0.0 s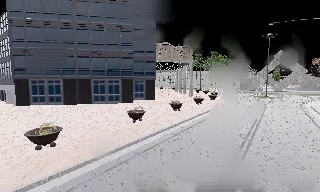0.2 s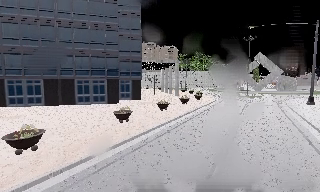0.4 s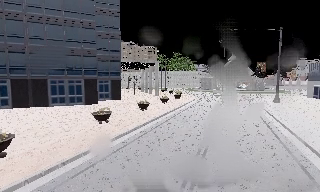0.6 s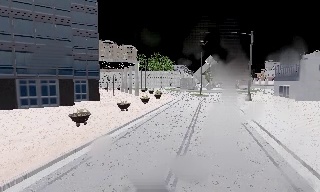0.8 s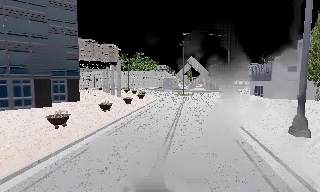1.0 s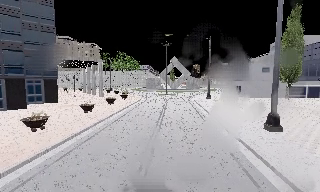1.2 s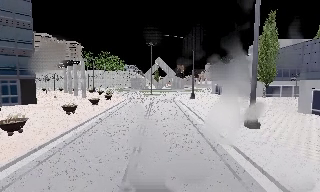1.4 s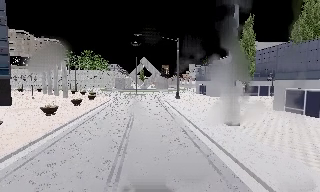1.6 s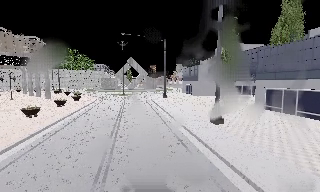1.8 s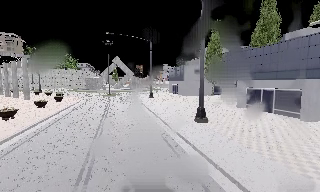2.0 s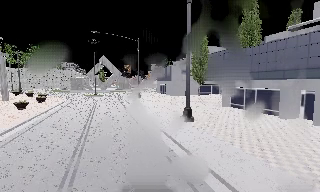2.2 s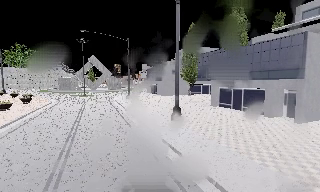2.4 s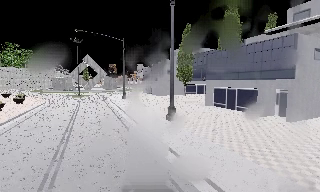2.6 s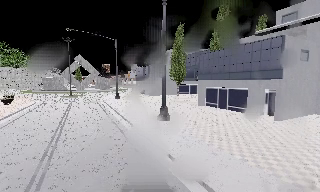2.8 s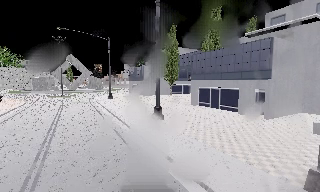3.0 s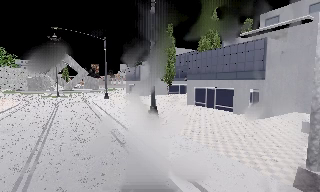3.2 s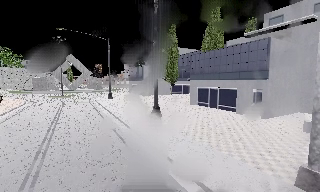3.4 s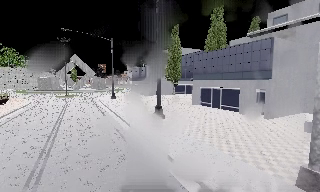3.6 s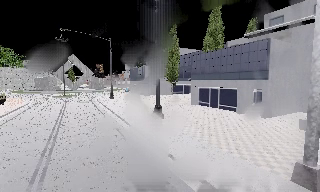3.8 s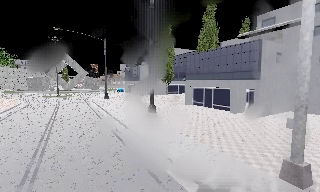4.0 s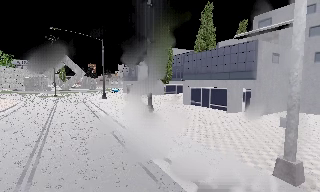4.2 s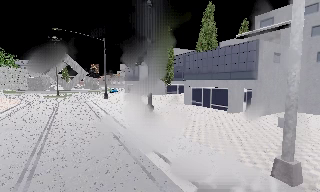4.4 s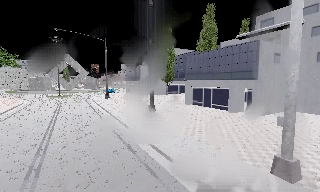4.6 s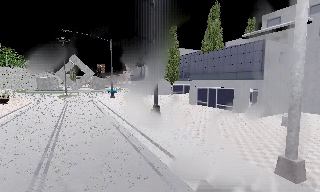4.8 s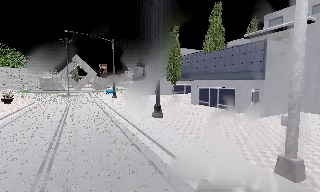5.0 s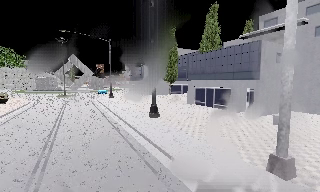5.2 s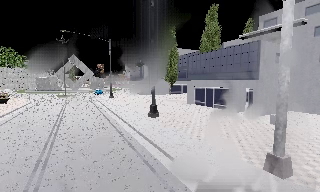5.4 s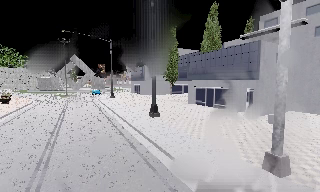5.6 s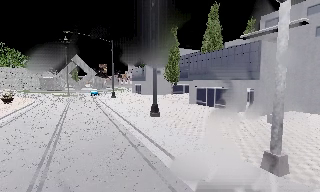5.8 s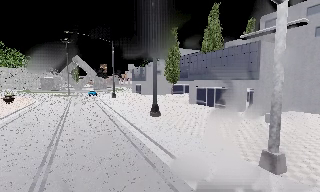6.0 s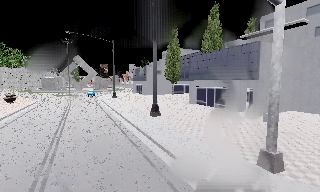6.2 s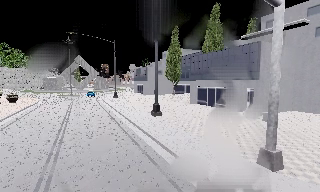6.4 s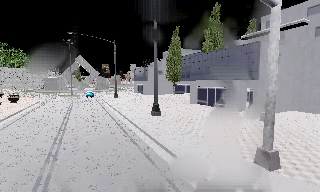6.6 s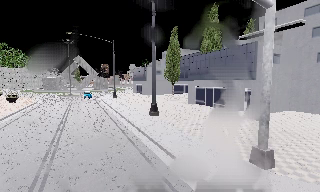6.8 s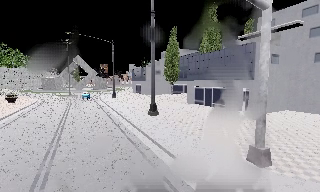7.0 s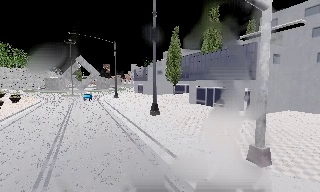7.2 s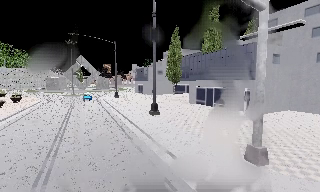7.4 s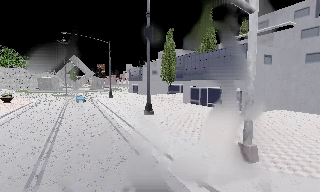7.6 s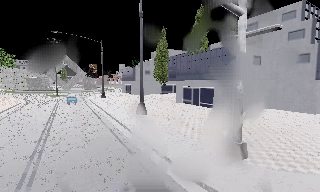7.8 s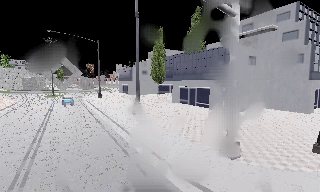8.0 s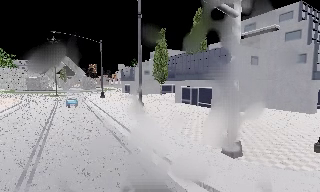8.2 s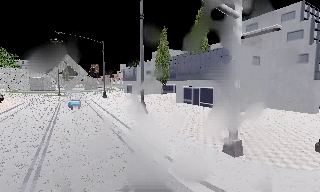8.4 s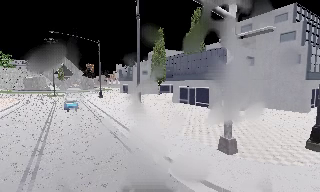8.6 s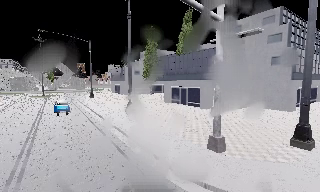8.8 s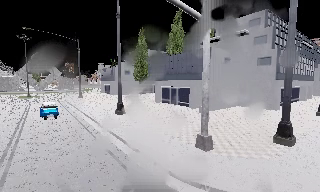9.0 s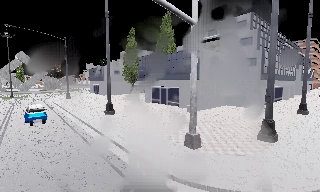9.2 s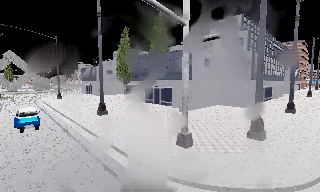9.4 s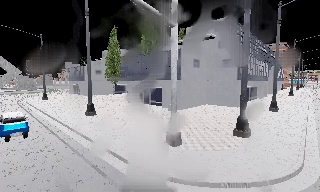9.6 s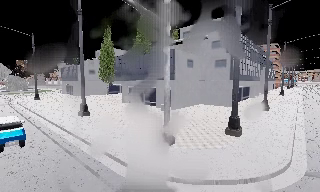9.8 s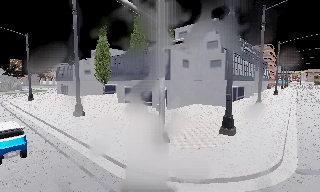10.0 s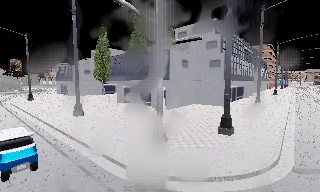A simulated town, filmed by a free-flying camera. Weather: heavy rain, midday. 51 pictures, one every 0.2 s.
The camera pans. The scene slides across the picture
to the left.
The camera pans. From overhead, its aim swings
clockwise.
0.0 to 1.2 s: The camera swings to its right by about 35 degrees, and the scene slides to the left. It travels backward, about 0.5 m.
1.2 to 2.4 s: The camera swings to its right by about 25 degrees, and the scene slides to the left.
2.4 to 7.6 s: The camera travels backward and to its right, about 2.5 m, so what stands in front gets smaller.
7.6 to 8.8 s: The camera shifts only a little, or ends up much as it began.
8.8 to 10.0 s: The camera pans to its right, which is clockwise from overhead, by about 10 degrees.
The film runs backward here.
